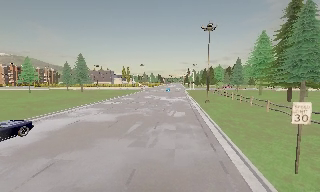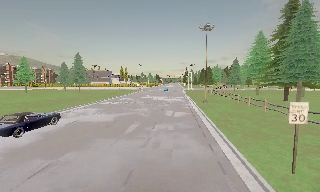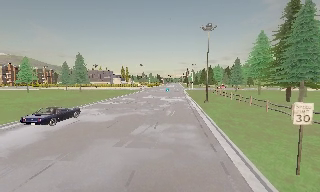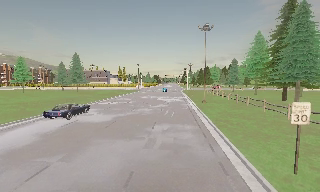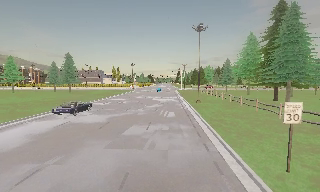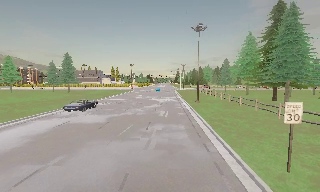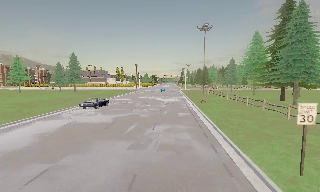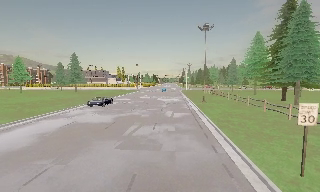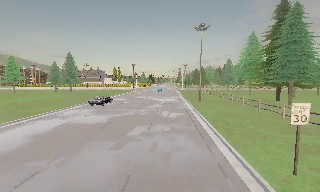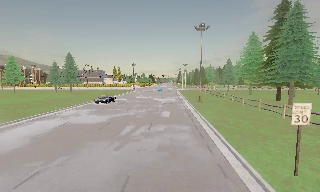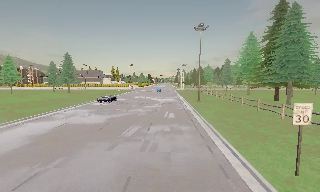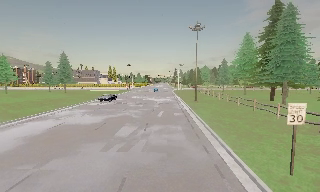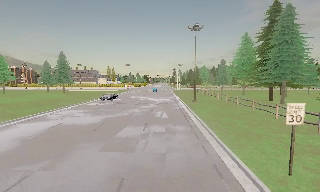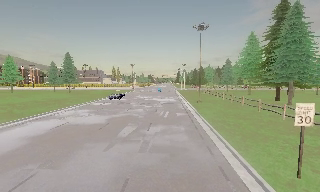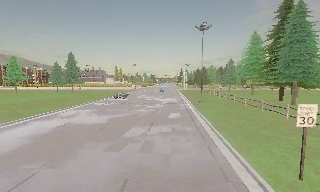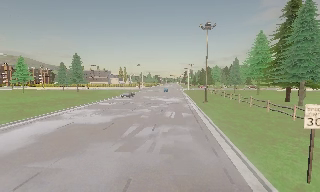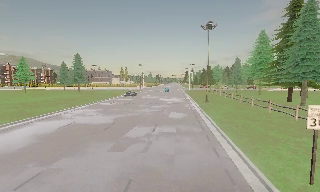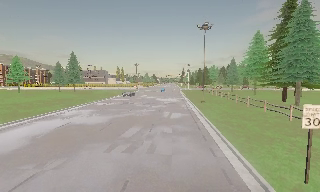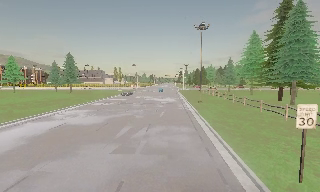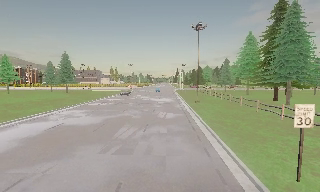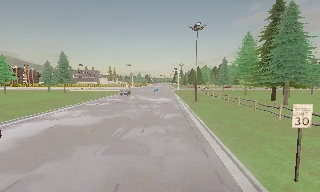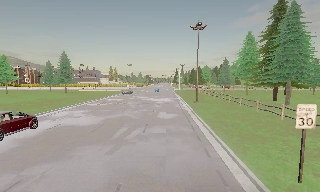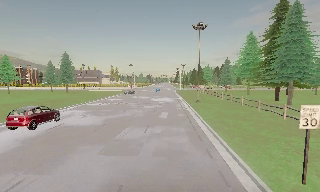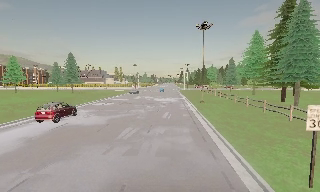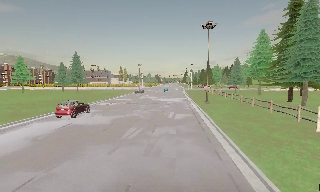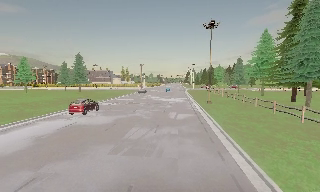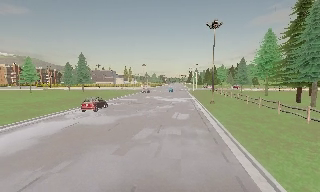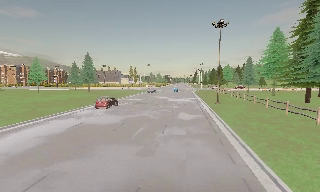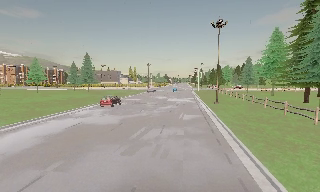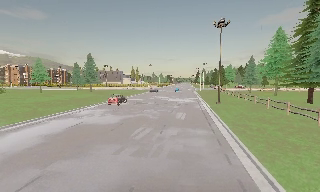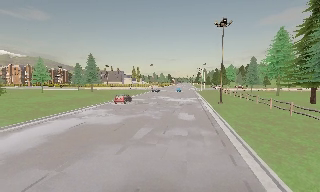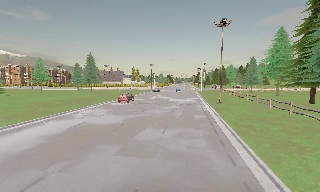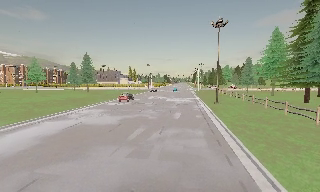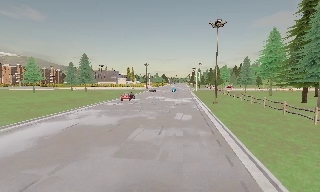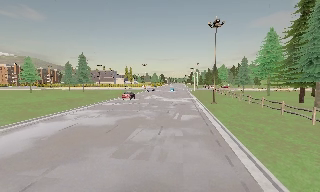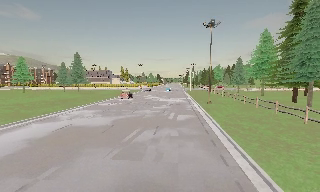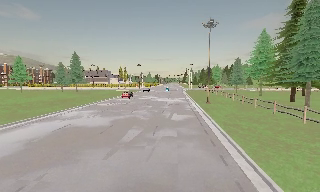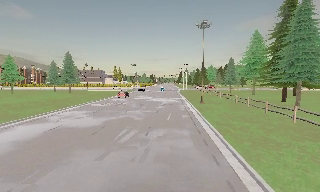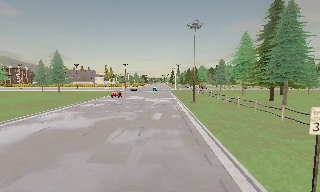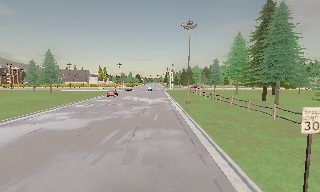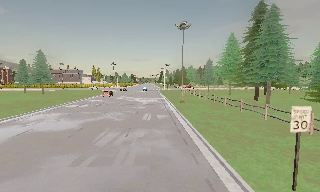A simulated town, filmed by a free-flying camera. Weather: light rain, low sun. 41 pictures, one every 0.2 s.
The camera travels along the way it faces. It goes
forward.
0.0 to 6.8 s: The camera travels forward, about 1.5 m, so what stands in front looms larger.
6.8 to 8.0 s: The camera pans to its right, which is clockwise from overhead, by about 10 degrees.
The film runs forward here.
